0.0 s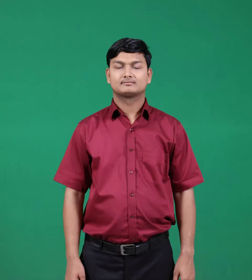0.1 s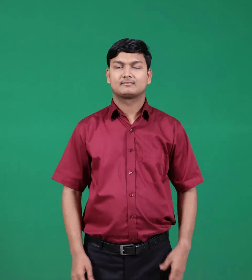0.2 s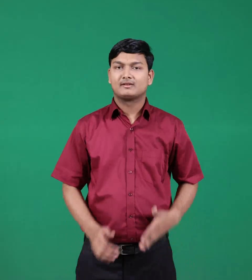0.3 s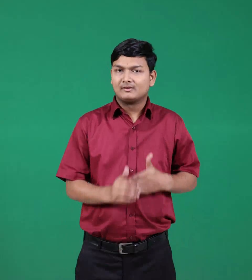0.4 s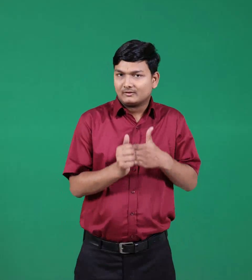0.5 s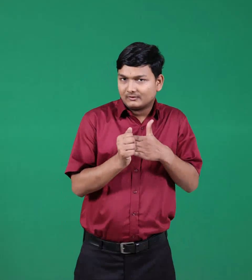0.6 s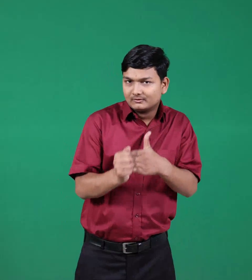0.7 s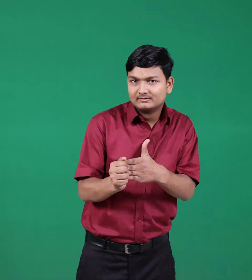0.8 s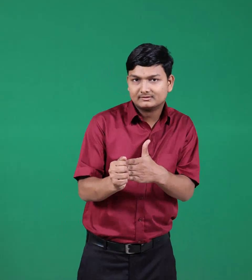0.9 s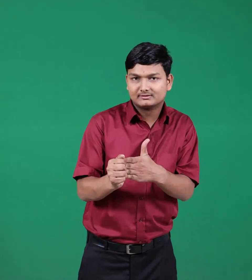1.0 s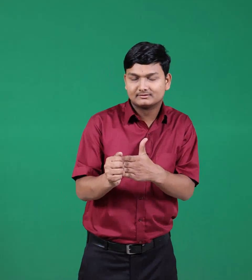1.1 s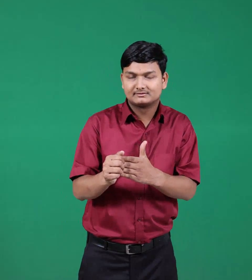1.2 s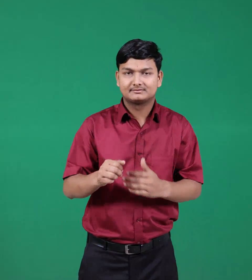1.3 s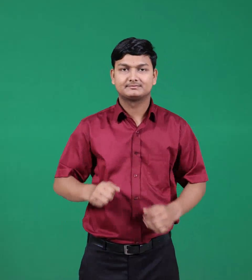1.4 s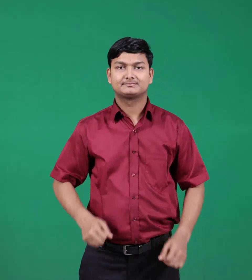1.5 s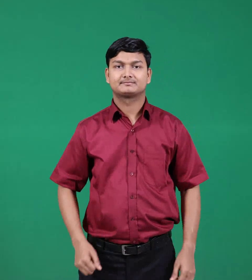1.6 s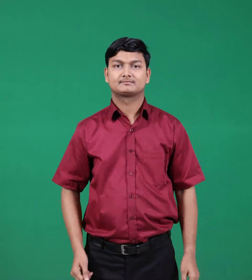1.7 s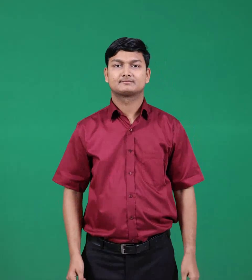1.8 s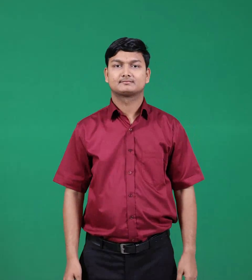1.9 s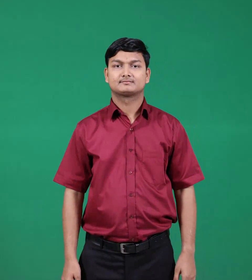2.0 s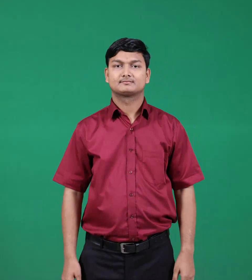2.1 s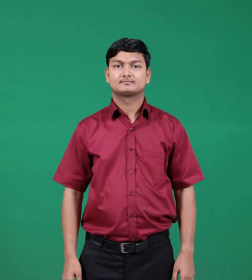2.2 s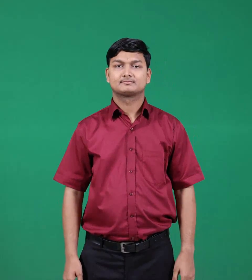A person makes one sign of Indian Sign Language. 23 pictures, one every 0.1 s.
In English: lead & guide
